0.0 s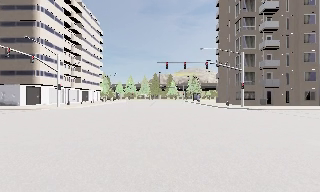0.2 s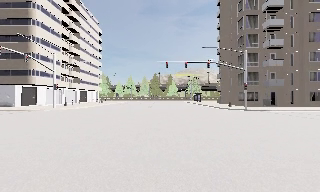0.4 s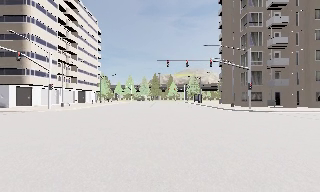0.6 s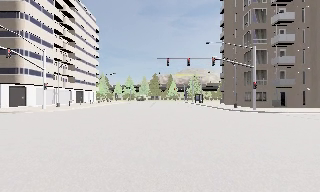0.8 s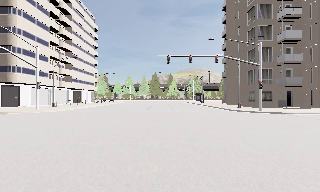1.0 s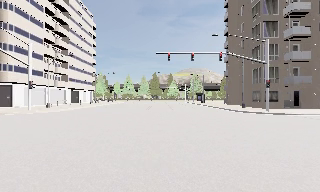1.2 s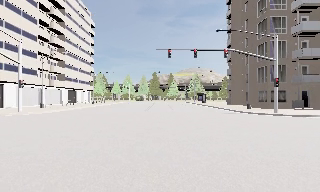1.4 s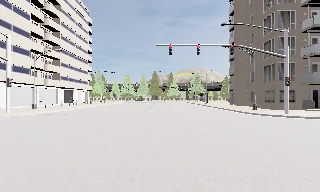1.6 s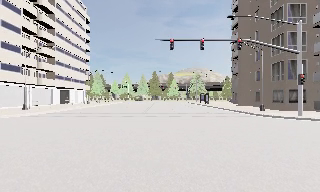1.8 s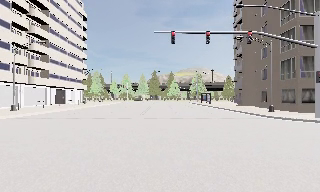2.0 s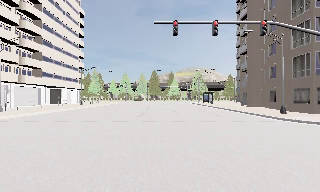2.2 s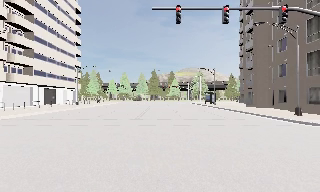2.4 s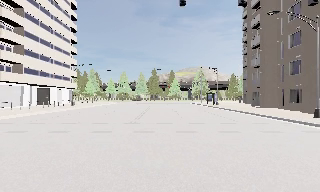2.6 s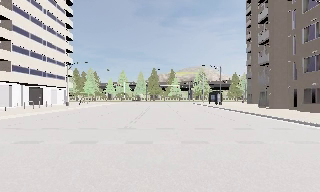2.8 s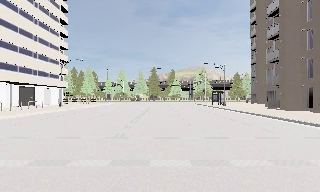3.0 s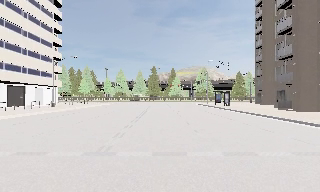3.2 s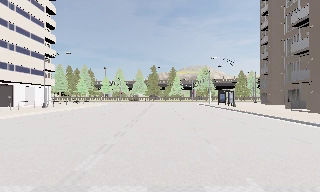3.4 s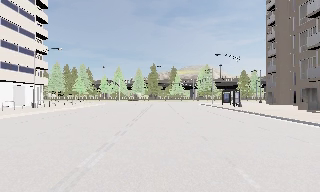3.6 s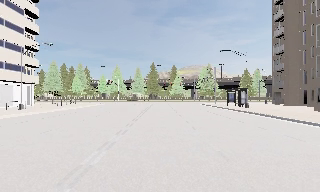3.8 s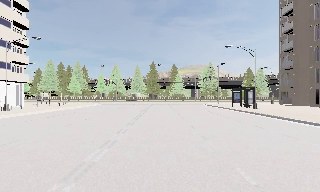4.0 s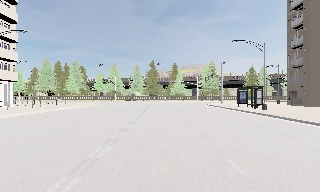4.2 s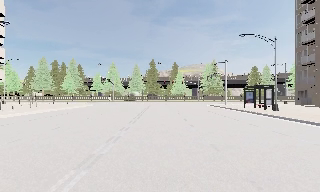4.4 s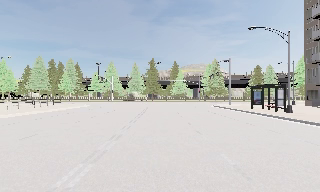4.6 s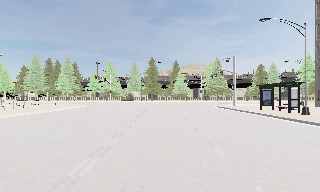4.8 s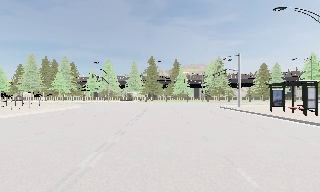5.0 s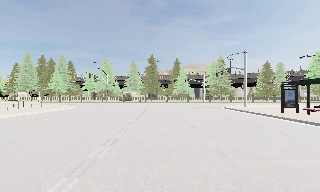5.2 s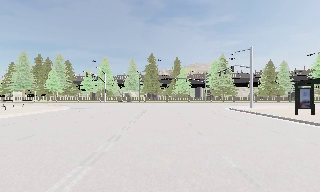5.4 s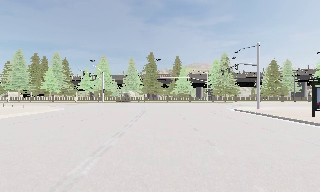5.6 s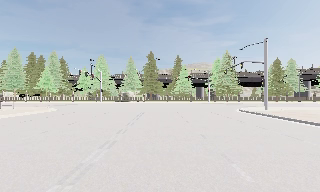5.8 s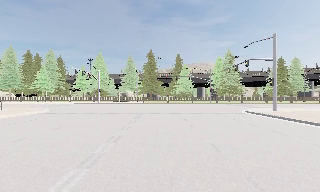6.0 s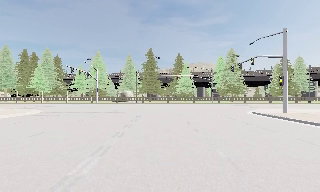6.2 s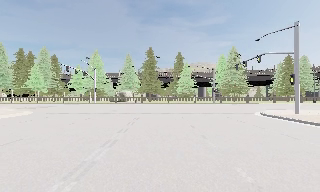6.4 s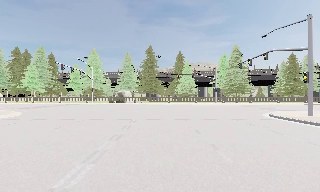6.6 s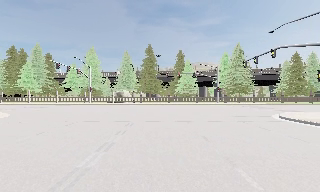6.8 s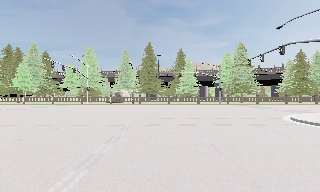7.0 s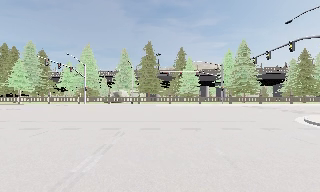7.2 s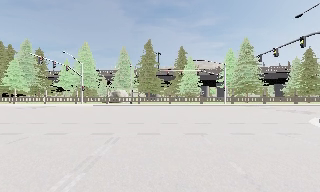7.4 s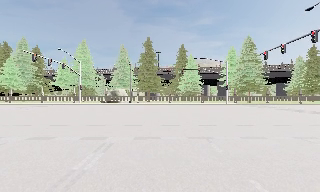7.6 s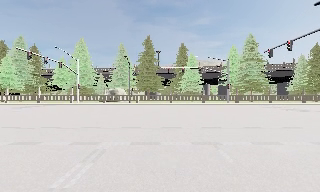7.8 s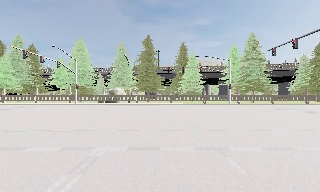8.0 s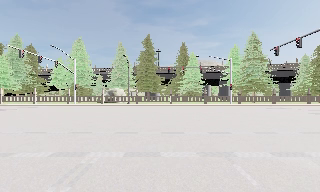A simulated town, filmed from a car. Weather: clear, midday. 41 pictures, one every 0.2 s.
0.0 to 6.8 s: The camera travels forward, about 50 m, so what stands in front looms larger.
6.8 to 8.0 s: The camera travels forward, about 5 m, so what stands in front looms larger. It loses speed.
The film runs forward here.
